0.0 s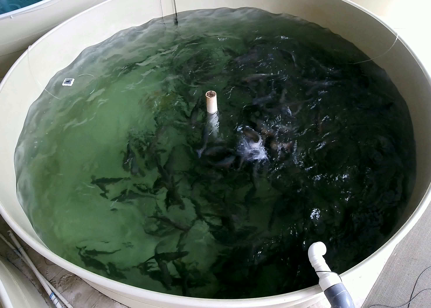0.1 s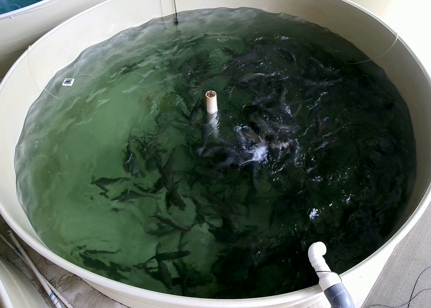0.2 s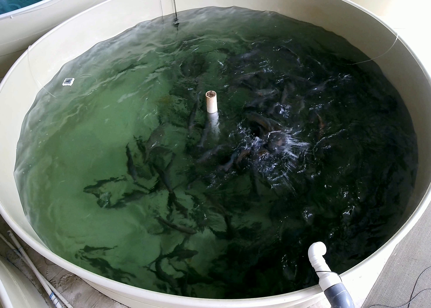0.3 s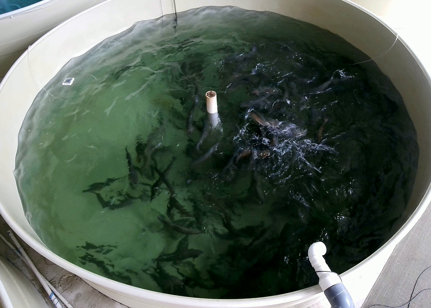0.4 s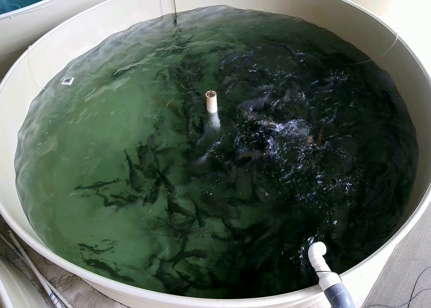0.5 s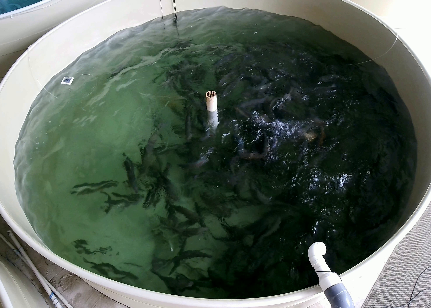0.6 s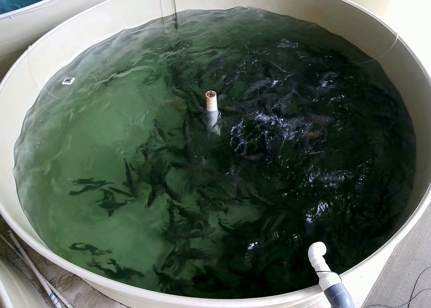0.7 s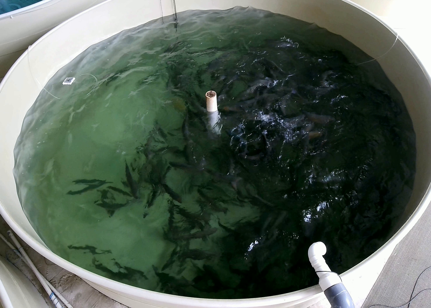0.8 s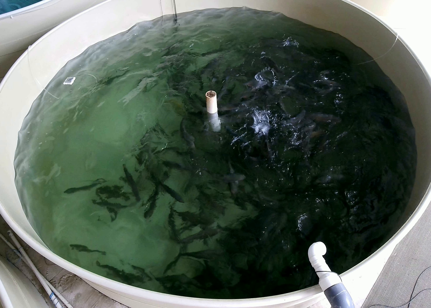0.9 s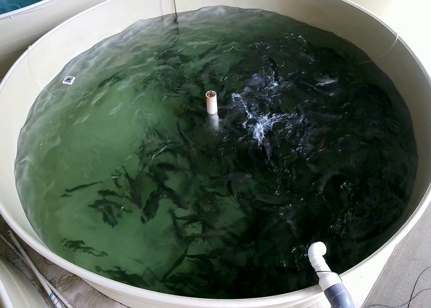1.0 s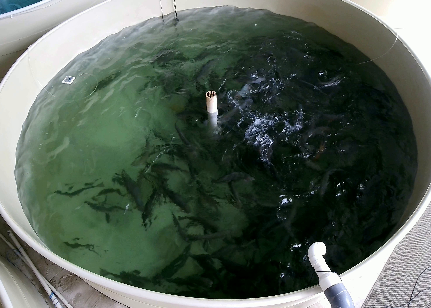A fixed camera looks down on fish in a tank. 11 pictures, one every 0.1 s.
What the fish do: Strong feeding.
